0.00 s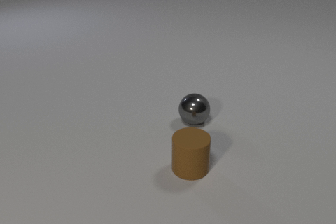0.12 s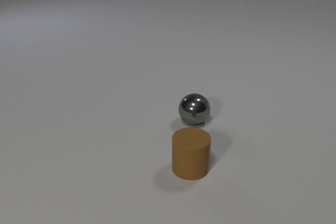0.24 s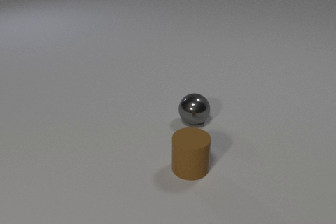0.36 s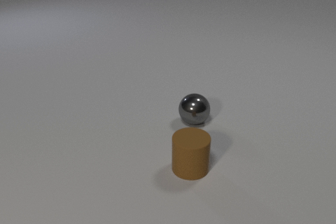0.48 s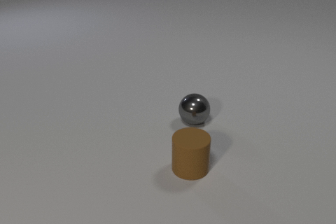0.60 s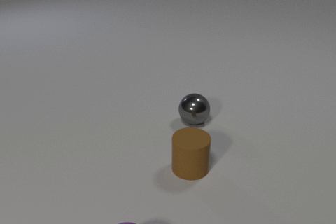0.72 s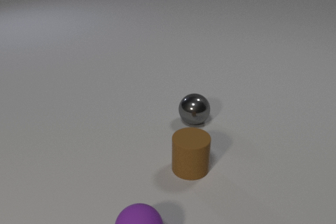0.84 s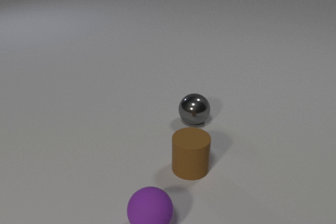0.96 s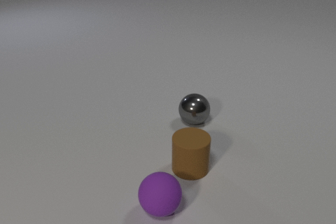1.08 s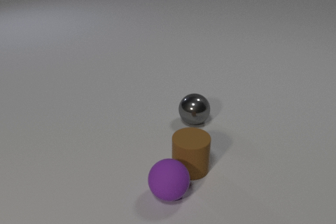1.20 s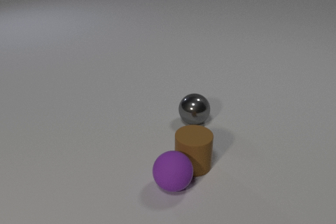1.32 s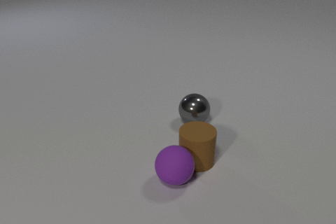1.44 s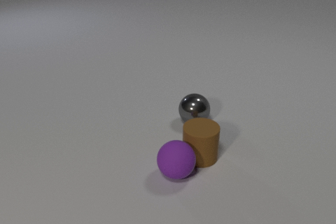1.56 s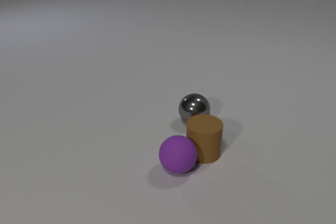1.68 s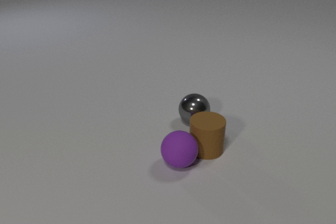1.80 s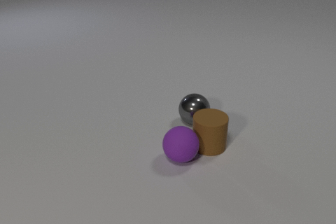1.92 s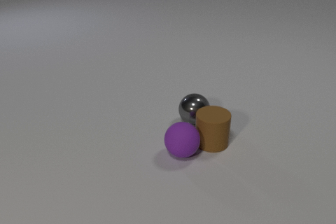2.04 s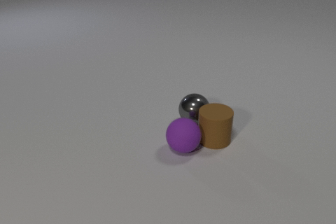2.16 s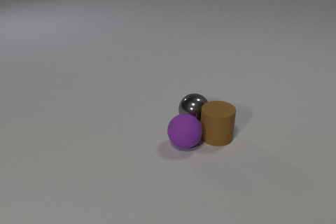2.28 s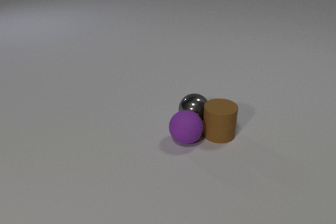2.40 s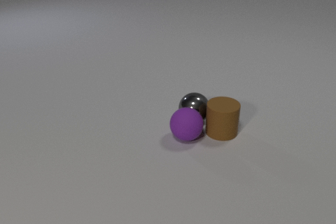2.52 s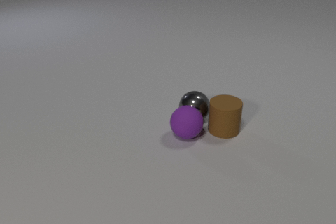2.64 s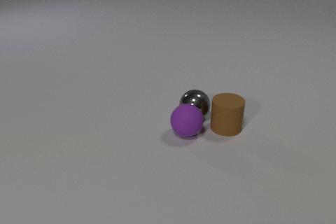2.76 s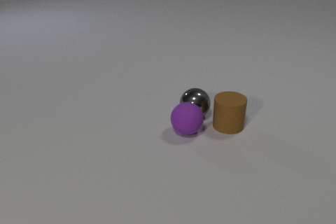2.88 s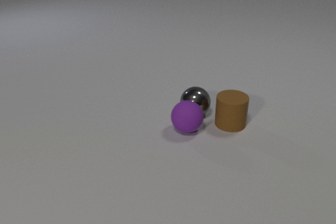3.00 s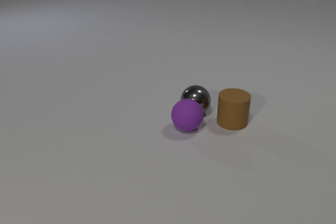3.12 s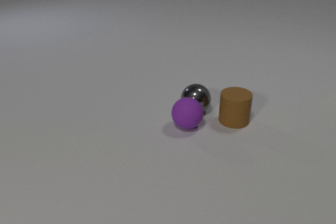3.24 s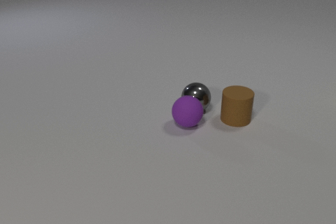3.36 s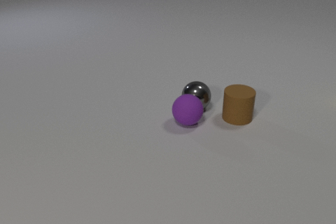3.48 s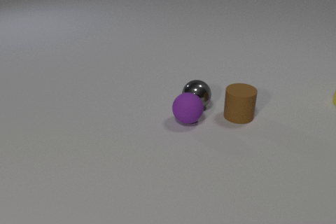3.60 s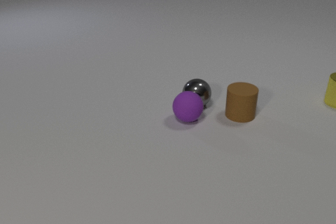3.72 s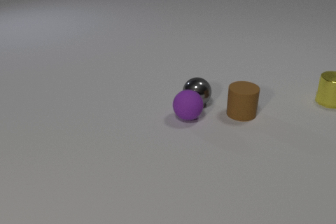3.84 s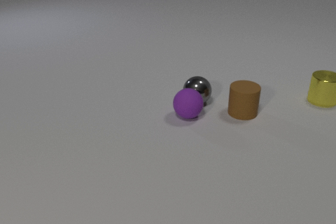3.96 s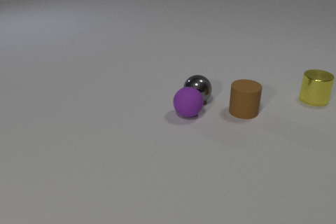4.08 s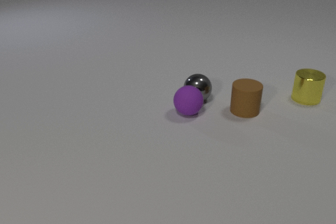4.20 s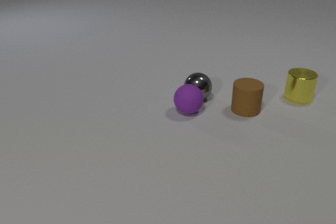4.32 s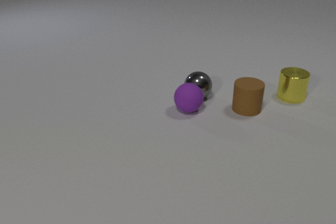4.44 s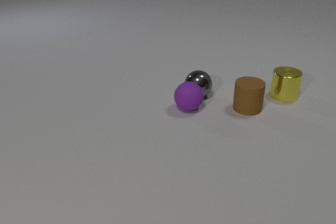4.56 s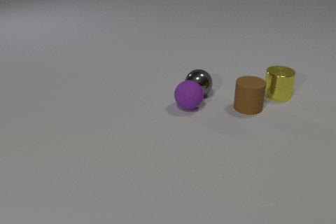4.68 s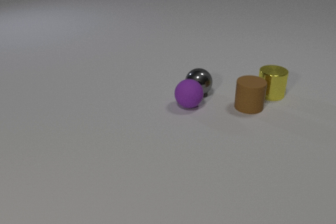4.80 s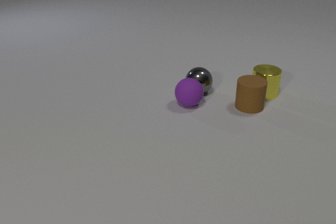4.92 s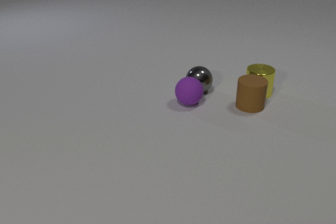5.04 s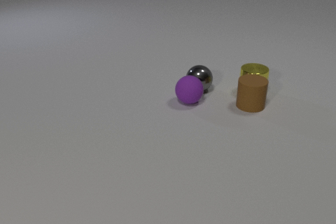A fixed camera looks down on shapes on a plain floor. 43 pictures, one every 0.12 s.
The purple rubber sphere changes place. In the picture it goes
away from the camera.
The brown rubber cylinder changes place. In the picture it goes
away from the camera.
0.00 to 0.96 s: The purple rubber sphere comes in at the bottom edge, rolls away from the camera and to the right.
0.96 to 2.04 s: The purple rubber sphere rolls away from the camera. The brown rubber cylinder slides away from the camera and to the right. The purple rubber sphere and the brown rubber cylinder collide.
2.04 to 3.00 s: The purple rubber sphere rolls away from the camera. The brown rubber cylinder slides away from the camera and to the right. The gray metal sphere rolls away from the camera. The brown rubber cylinder and the gray metal sphere collide. The purple rubber sphere and the gray metal sphere collide.
3.00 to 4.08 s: The purple rubber sphere rolls away from the camera. The brown rubber cylinder slides away from the camera and to the right. The gray metal sphere rolls away from the camera. The yellow metal cylinder comes in at the right edge, slides to the left.
4.08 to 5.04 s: The purple rubber sphere rolls away from the camera. The brown rubber cylinder slides away from the camera. The gray metal sphere rolls away from the camera. The yellow metal cylinder slides to the left.
Are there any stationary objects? no.
What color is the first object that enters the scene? purple.
What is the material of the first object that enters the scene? rubber.
